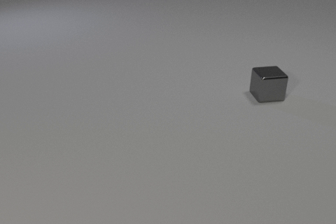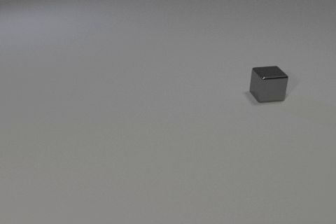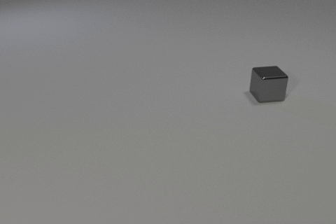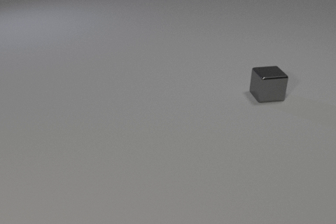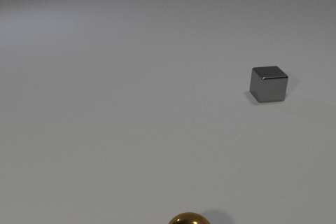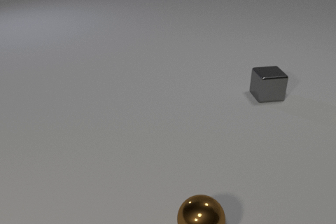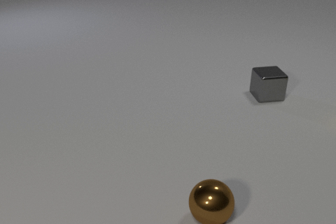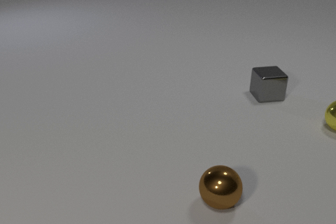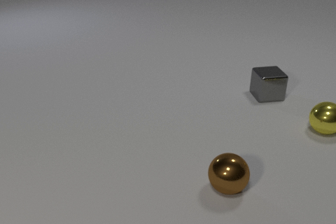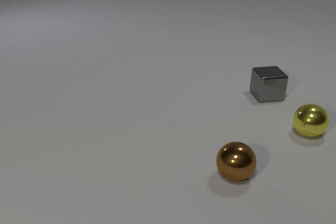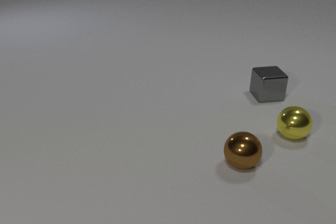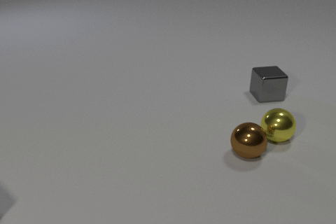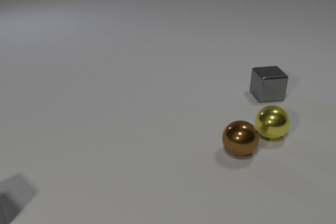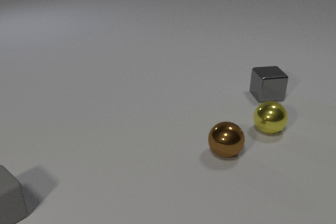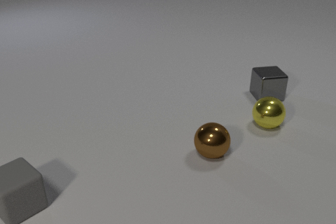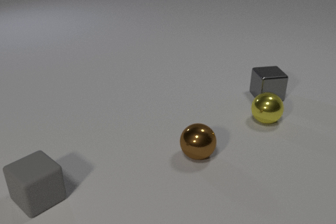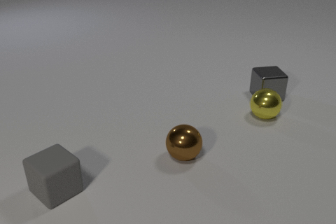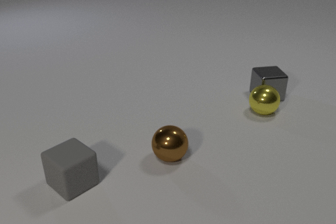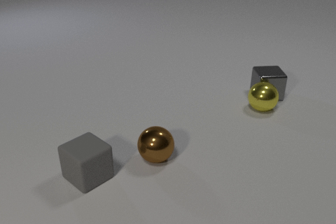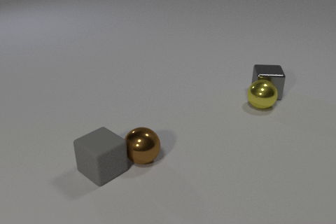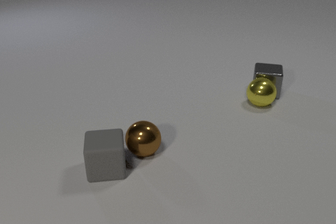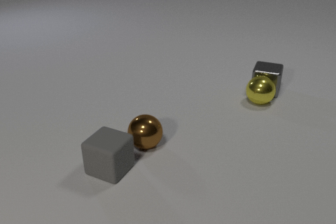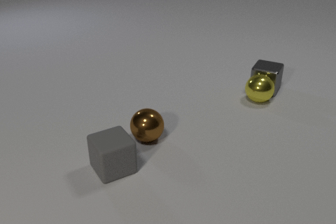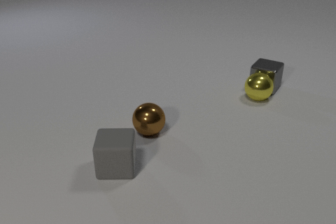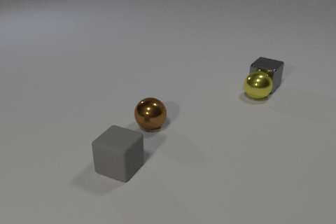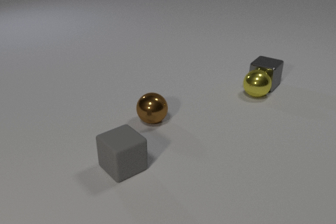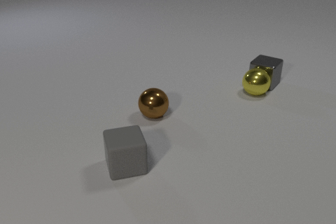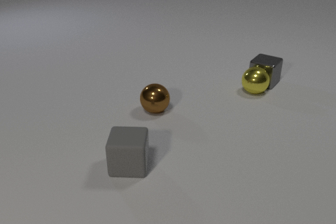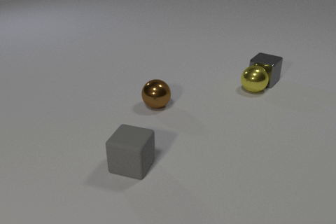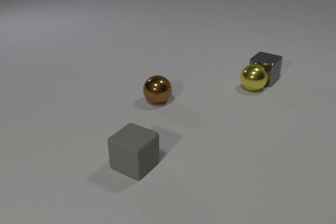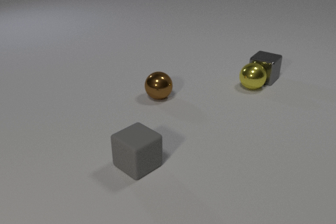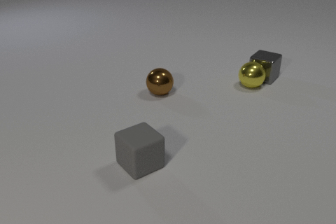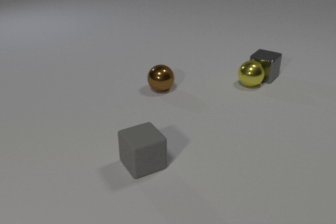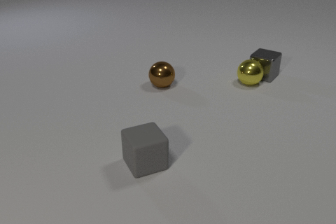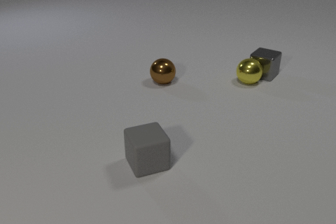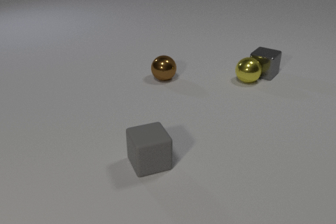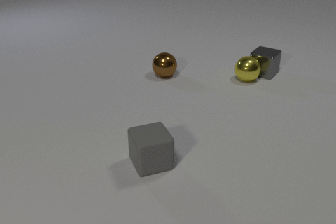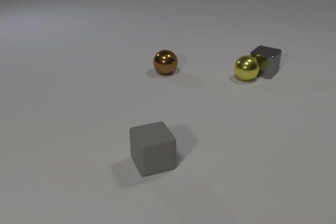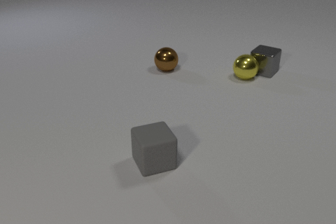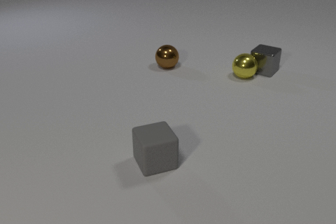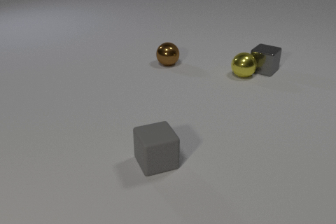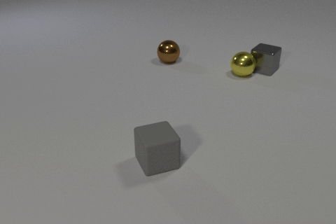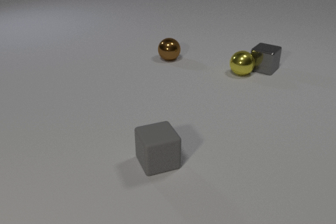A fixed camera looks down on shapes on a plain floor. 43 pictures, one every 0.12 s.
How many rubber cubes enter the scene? 1.
What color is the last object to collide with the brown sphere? gray.
What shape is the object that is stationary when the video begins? cube.
0.00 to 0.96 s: The yellow metal sphere comes in at the right edge, rolls to the left and toward the camera. The brown metal sphere comes in at the bottom edge, rolls away from the camera.
0.96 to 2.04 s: The yellow metal sphere rolls to the left. The brown metal sphere rolls to the left and away from the camera. The gray rubber cube comes in at the left edge, slides to the right. The yellow metal sphere and the brown metal sphere collide.
2.04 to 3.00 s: The yellow metal sphere rolls away from the camera. The brown metal sphere rolls away from the camera. The gray rubber cube slides to the right. The gray metal cube slides away from the camera, spins so that its near face slides to the left, clockwise seen from above. The yellow metal sphere and the gray metal cube collide. The brown metal sphere and the gray rubber cube collide.
3.00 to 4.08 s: The yellow metal sphere rolls away from the camera. The brown metal sphere rolls away from the camera. The gray rubber cube slides to the right. The gray metal cube slides away from the camera.
4.08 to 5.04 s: The yellow metal sphere rolls away from the camera. The brown metal sphere rolls away from the camera. The gray rubber cube slides to the right. The gray metal cube slides away from the camera.
